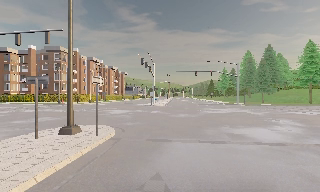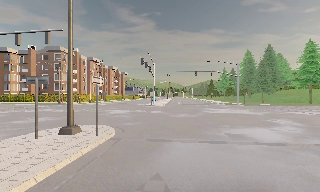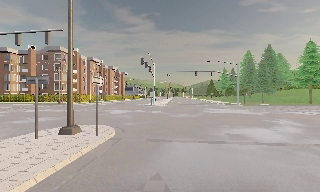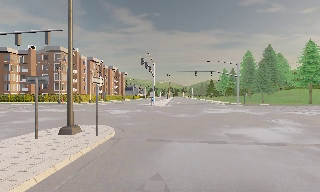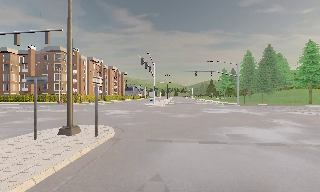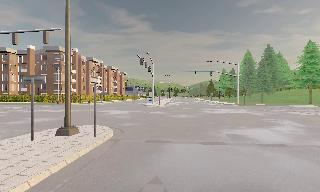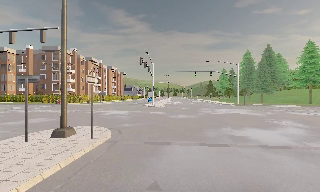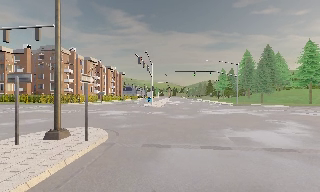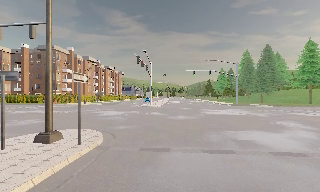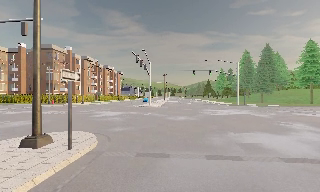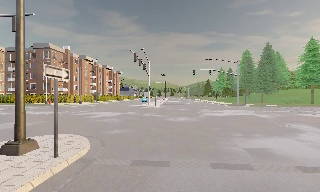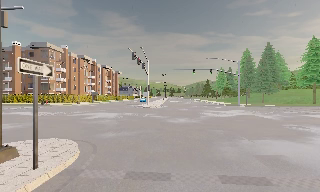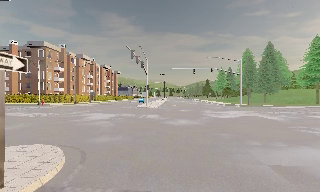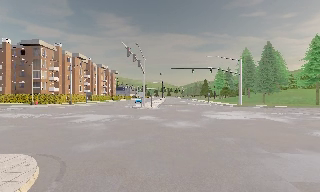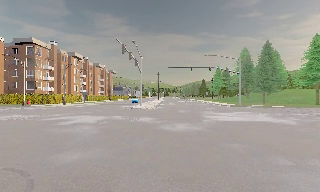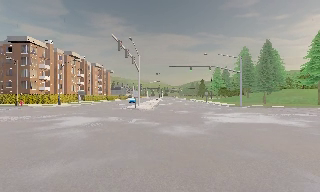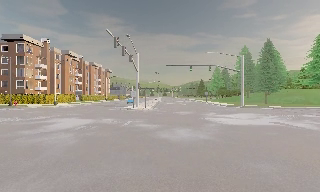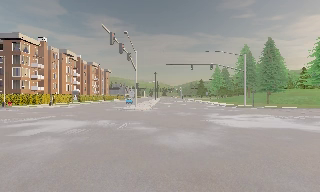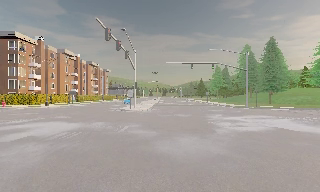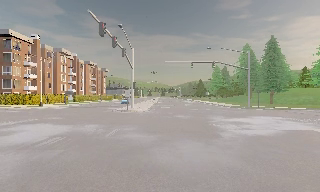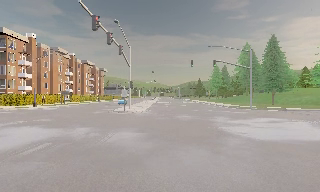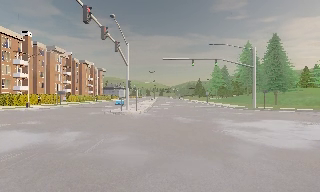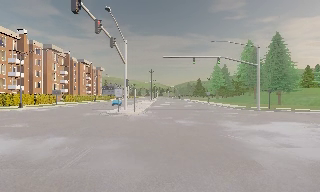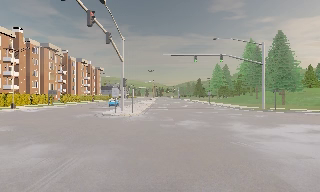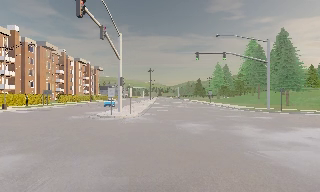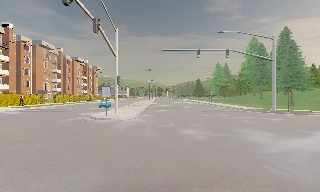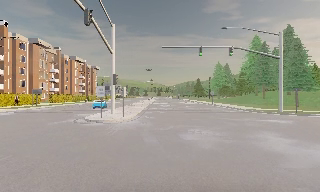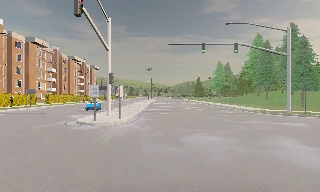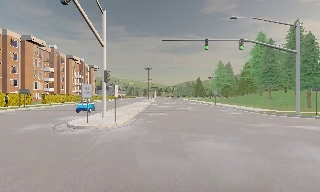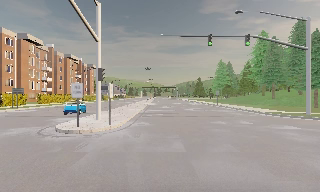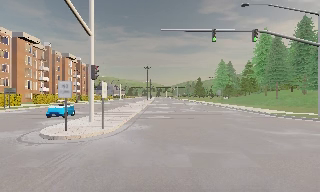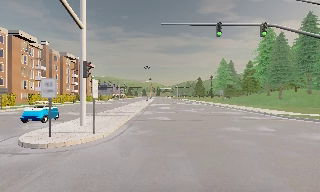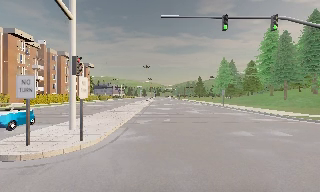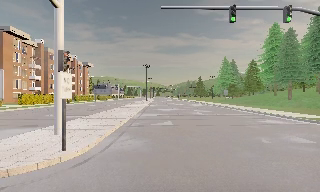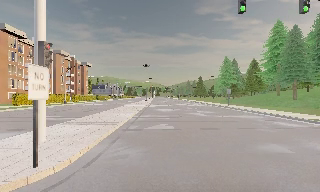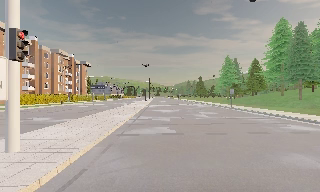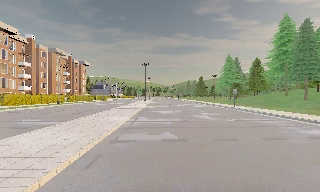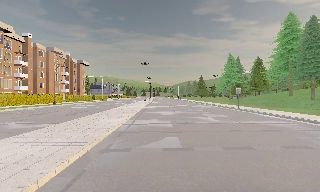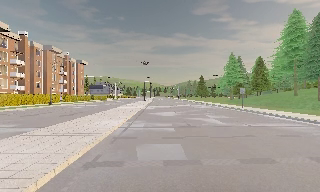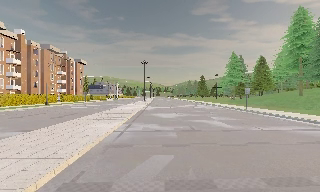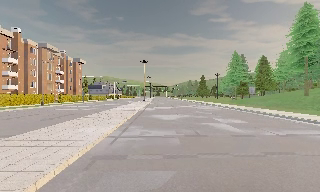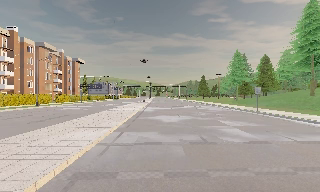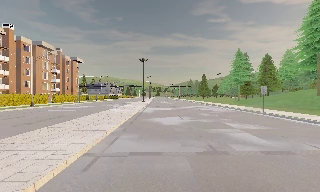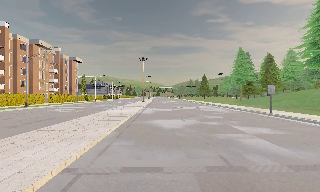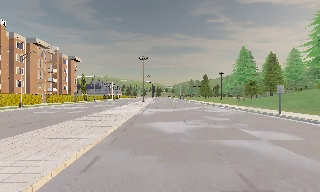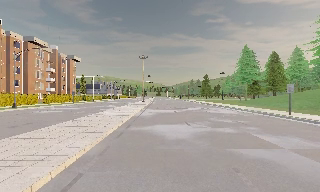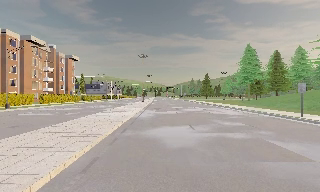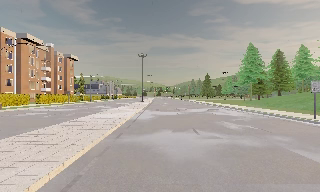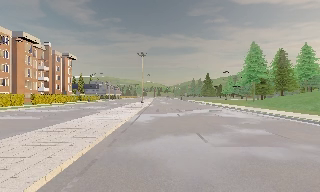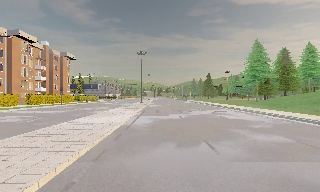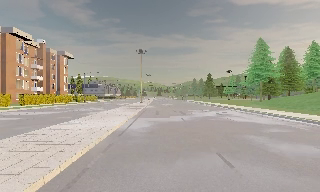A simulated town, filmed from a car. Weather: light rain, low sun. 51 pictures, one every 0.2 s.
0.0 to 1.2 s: The camera shifts only a little, or ends up much as it began.
1.2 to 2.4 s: The camera travels forward, about 3 m, so what stands in front looms larger. It gains speed.
2.4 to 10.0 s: The camera travels forward, about 40 m, so what stands in front looms larger.
The film runs forward here.
